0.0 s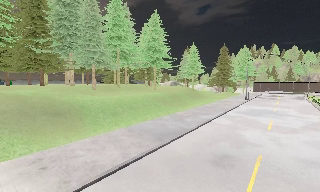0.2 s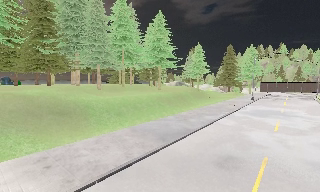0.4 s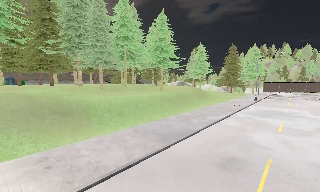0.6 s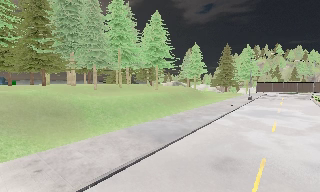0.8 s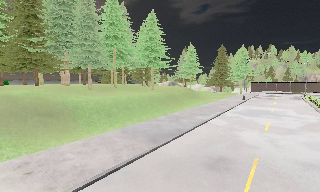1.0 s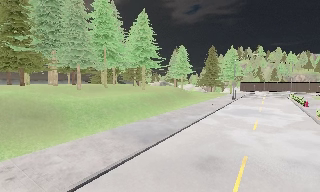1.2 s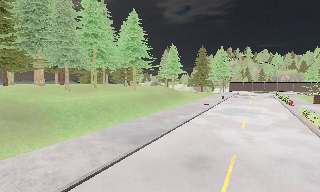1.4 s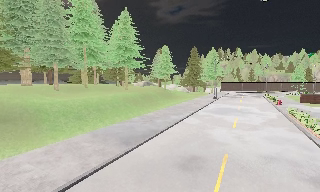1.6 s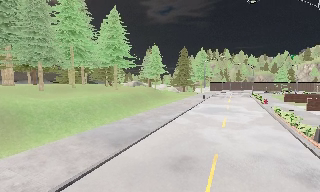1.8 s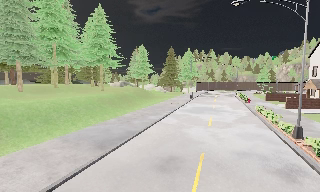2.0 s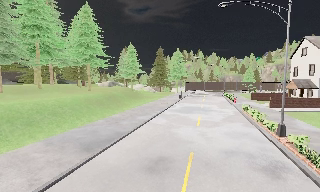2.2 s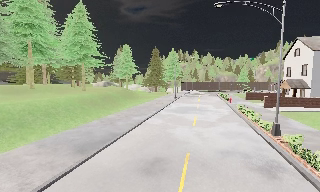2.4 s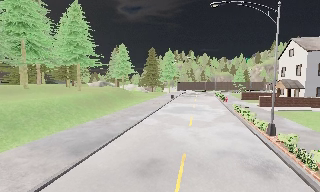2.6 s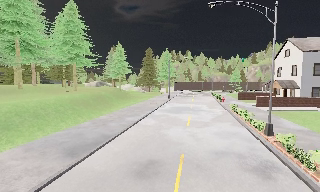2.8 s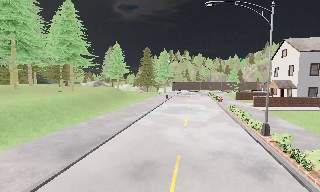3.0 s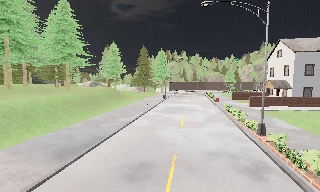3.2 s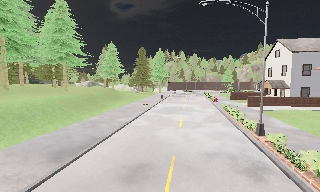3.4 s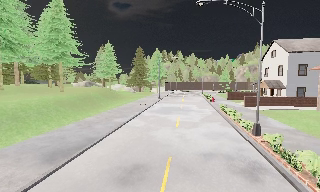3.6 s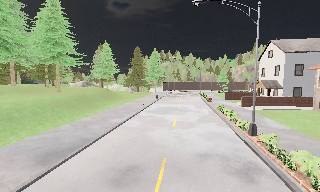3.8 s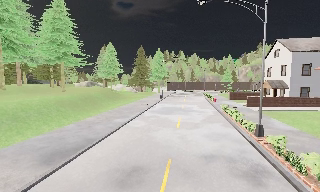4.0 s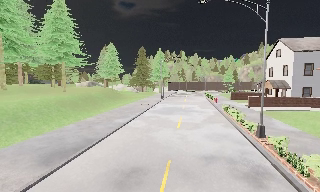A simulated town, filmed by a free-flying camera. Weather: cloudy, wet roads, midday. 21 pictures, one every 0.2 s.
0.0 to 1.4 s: The camera shifts only a little, or ends up much as it began.
1.4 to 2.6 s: The camera swings to its right by about 15 degrees, and the scene slides to the left. It travels forward, about 0.5 m, so what stands in front looms larger.
2.6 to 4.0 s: The camera travels forward, about 0.5 m, so what stands in front looms larger.
The film runs forward here.
